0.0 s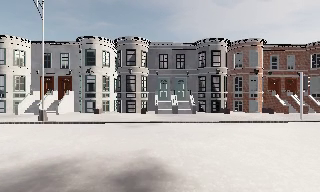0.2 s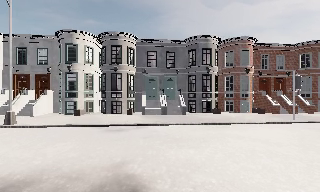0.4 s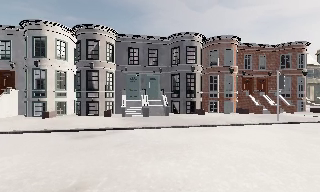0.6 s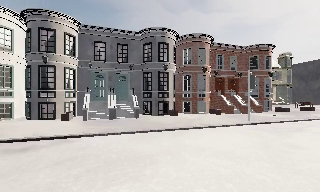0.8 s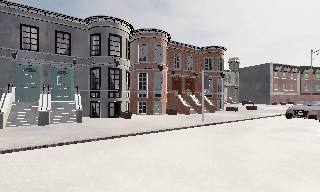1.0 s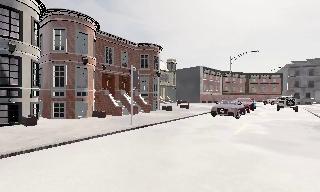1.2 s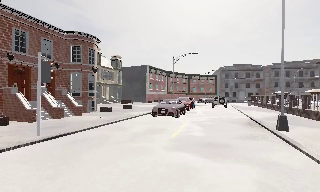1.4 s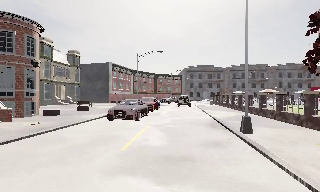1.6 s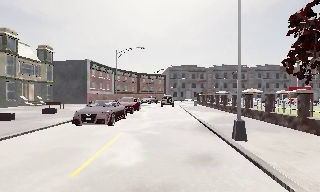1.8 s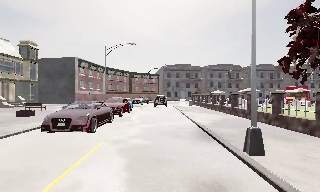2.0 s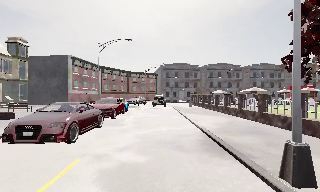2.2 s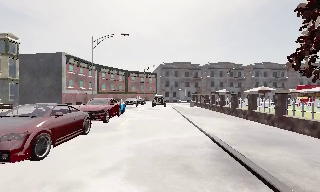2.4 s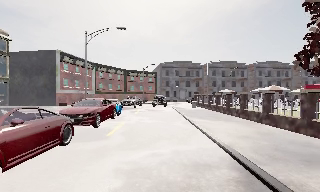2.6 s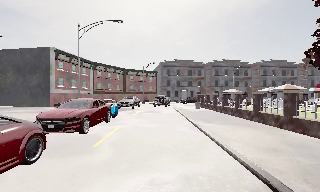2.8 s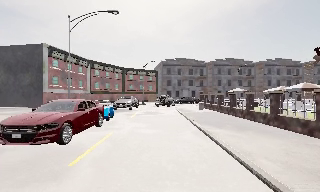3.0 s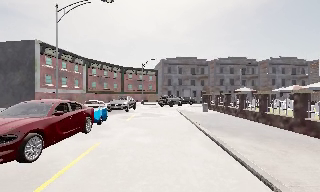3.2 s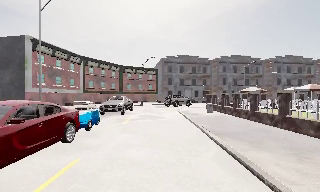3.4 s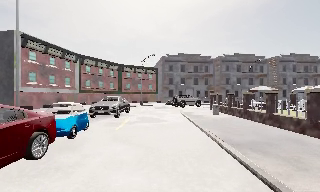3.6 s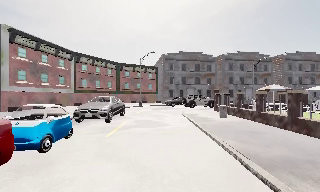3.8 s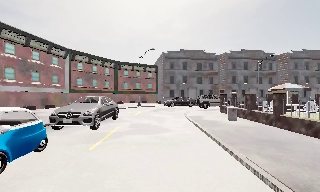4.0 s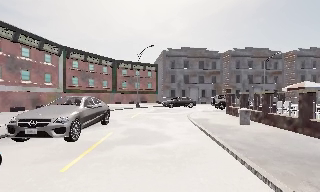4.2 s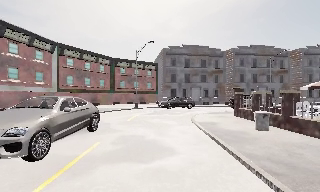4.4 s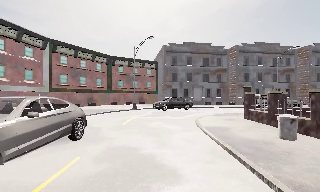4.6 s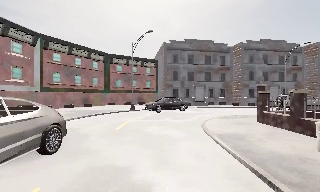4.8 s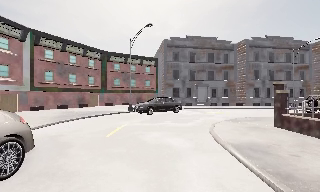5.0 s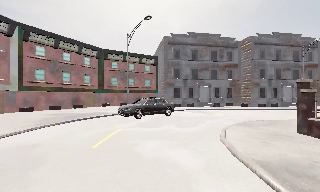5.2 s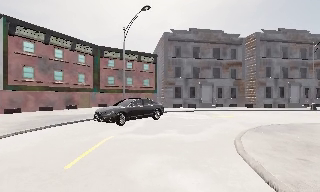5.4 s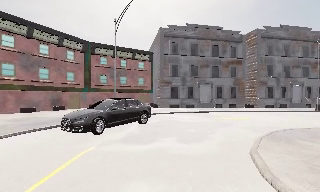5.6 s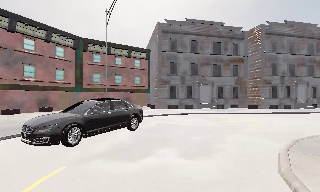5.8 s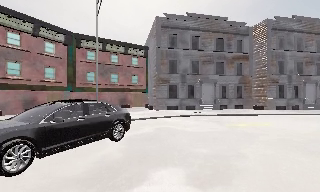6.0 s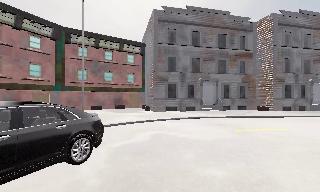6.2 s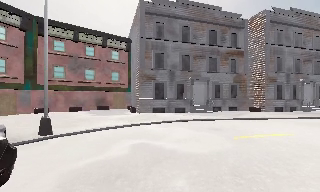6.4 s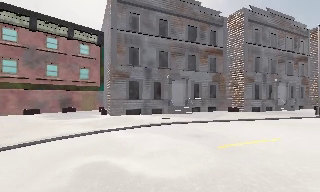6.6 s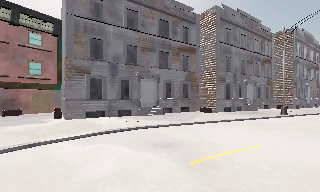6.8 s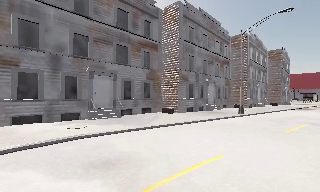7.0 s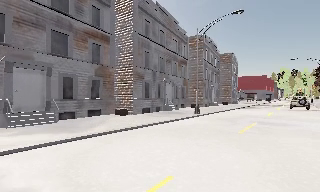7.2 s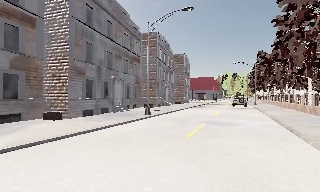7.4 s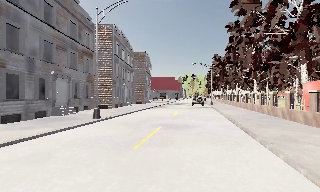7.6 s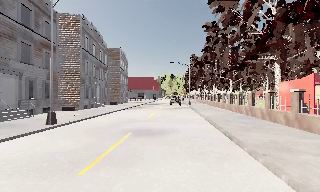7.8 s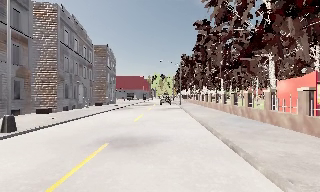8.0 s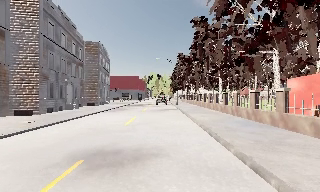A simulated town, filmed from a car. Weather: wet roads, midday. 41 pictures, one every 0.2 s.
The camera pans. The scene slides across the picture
to the left.
The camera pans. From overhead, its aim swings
clockwise.
0.0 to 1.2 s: The scene slides to the left, as the camera pans about 70 degrees to its right. It travels forward and to its right, about 8 m. It gains speed.
1.2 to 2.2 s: The scene slides to the left, as the camera pans about 20 degrees to its right. It travels forward, about 7 m, so what stands in front looms larger.
2.2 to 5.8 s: The camera travels forward, about 25 m, so what stands in front looms larger.
5.8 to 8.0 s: The camera swings to its right by about 85 degrees, and the scene slides to the left. It travels forward, about 16 m.
The film runs forward here.
